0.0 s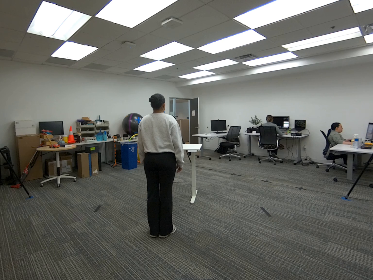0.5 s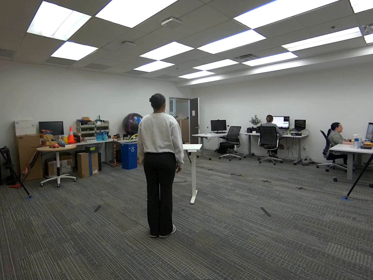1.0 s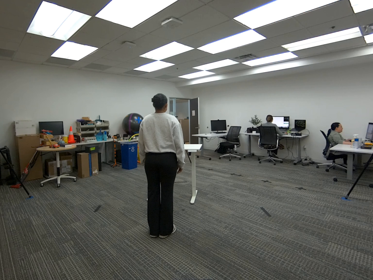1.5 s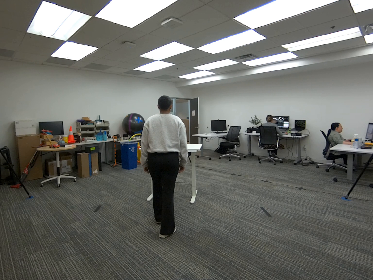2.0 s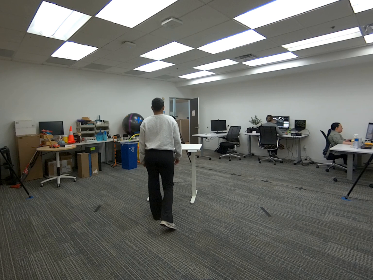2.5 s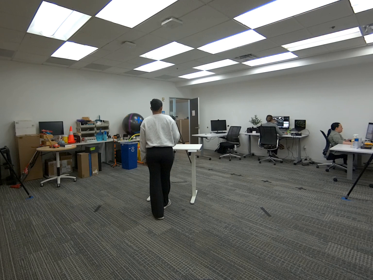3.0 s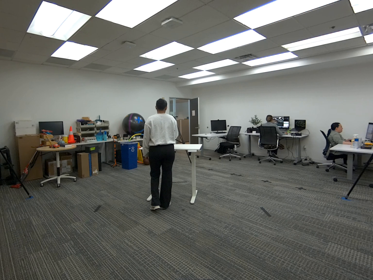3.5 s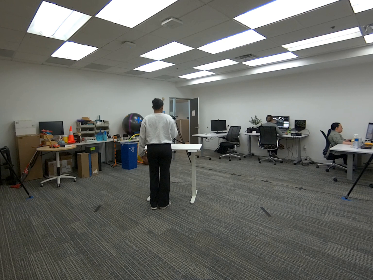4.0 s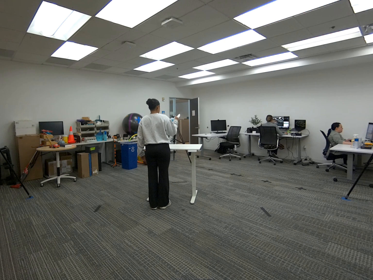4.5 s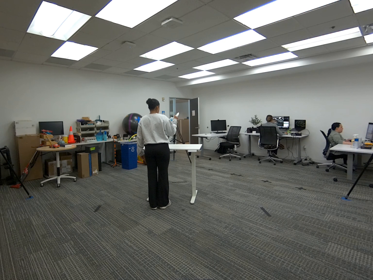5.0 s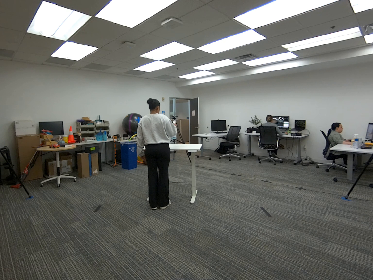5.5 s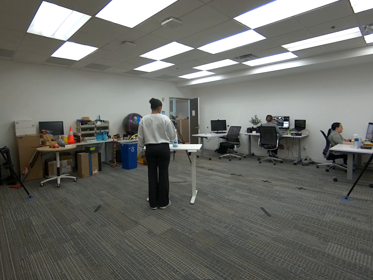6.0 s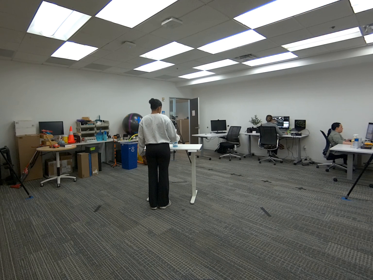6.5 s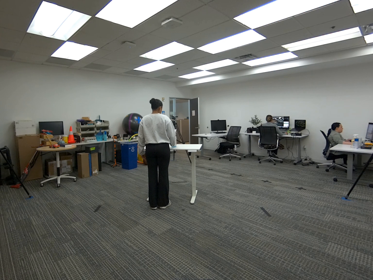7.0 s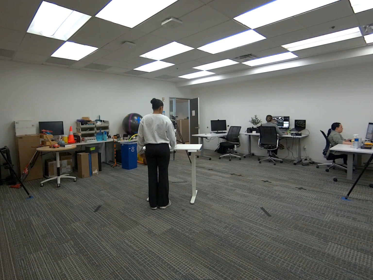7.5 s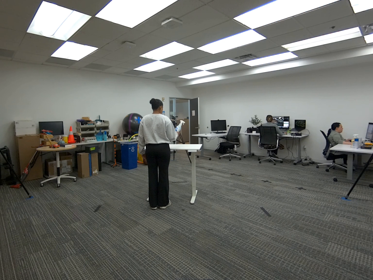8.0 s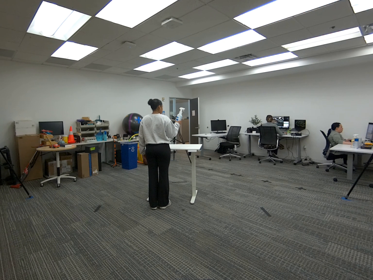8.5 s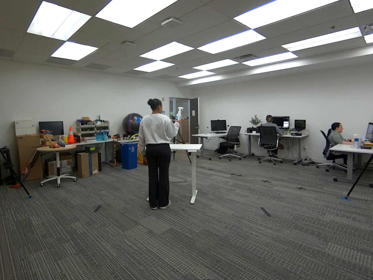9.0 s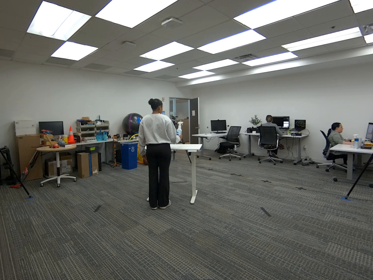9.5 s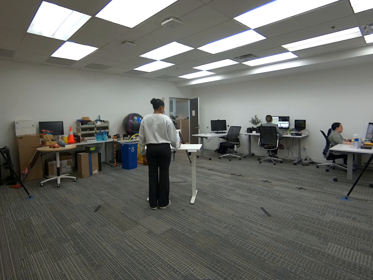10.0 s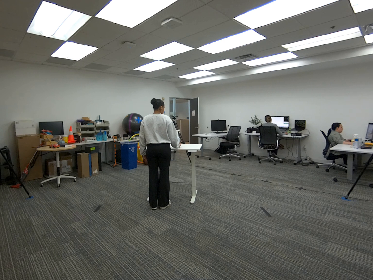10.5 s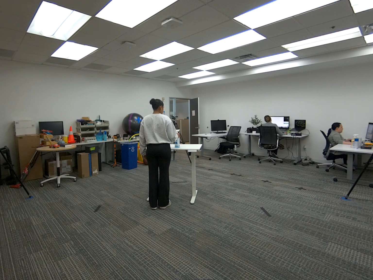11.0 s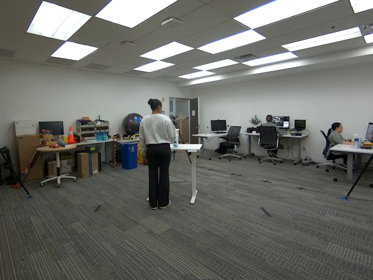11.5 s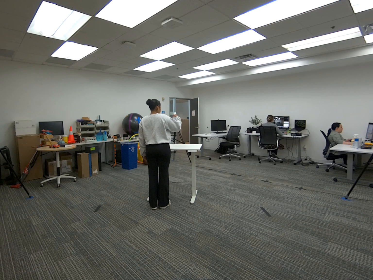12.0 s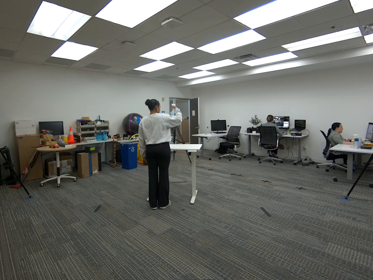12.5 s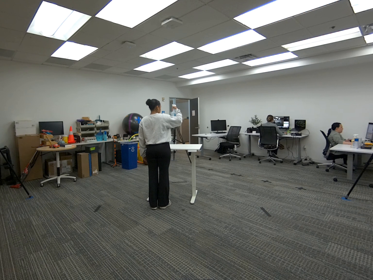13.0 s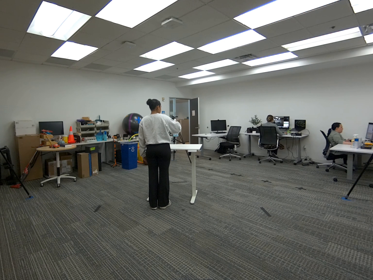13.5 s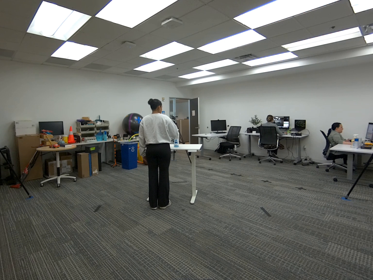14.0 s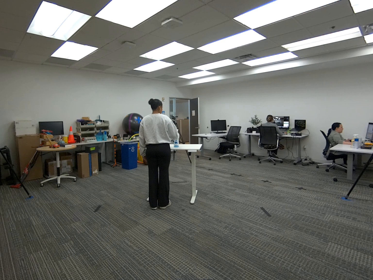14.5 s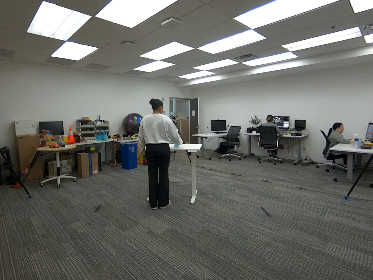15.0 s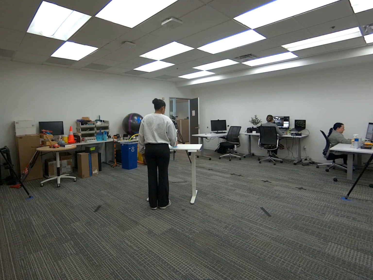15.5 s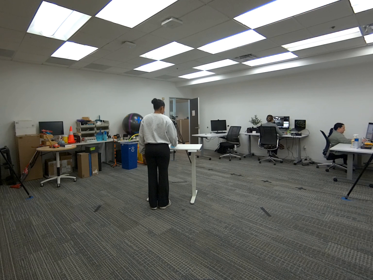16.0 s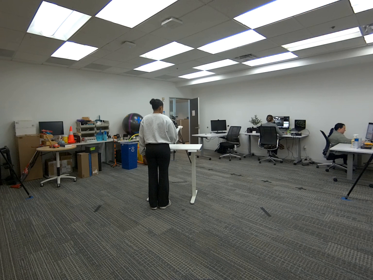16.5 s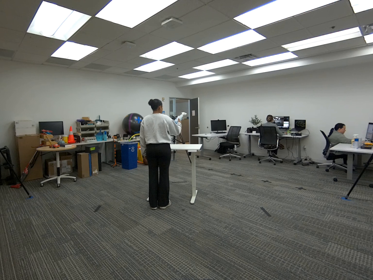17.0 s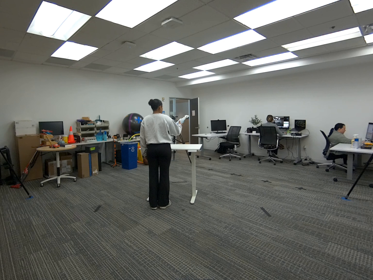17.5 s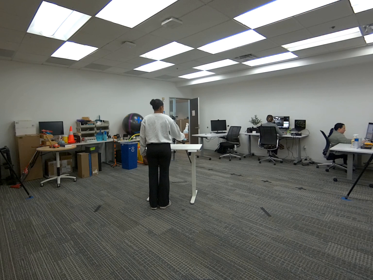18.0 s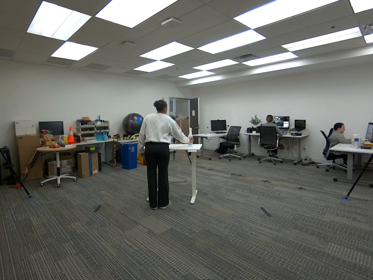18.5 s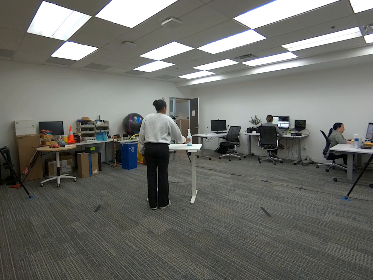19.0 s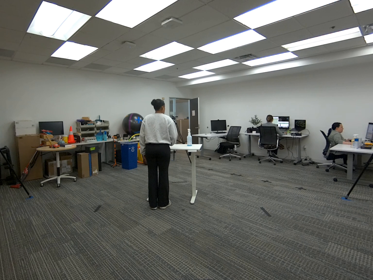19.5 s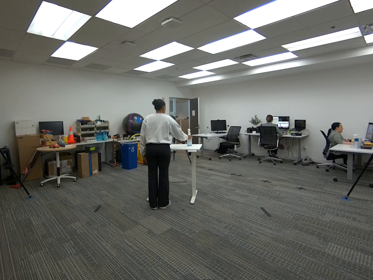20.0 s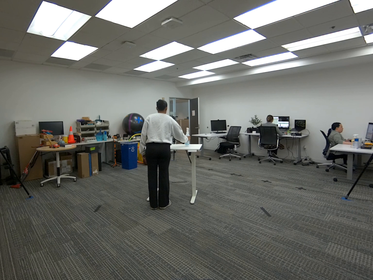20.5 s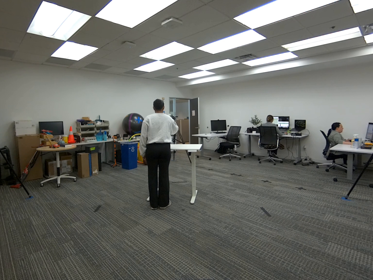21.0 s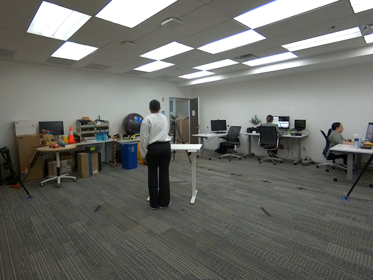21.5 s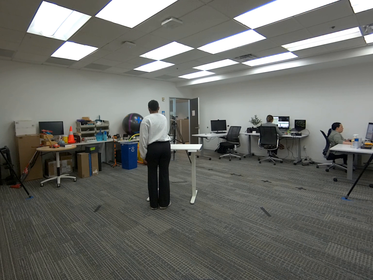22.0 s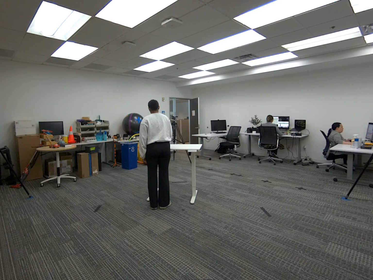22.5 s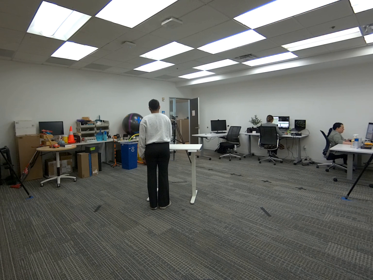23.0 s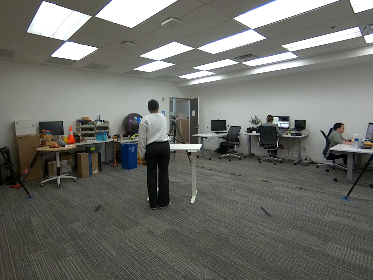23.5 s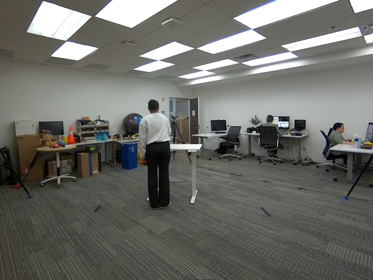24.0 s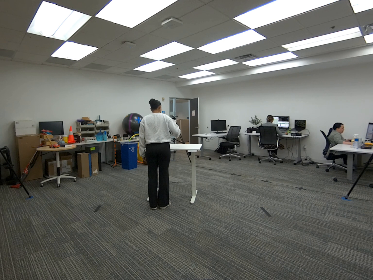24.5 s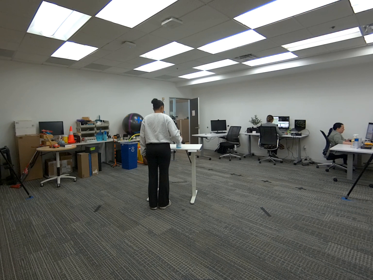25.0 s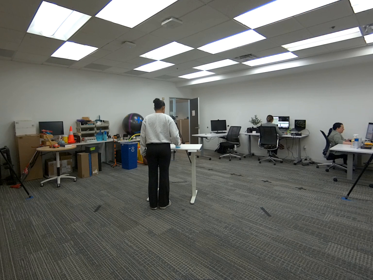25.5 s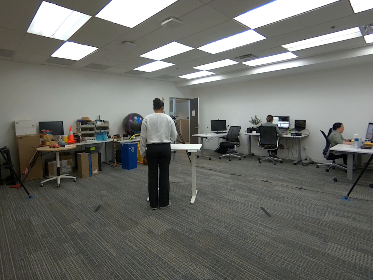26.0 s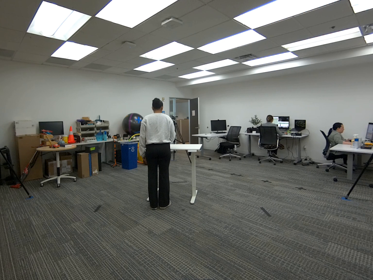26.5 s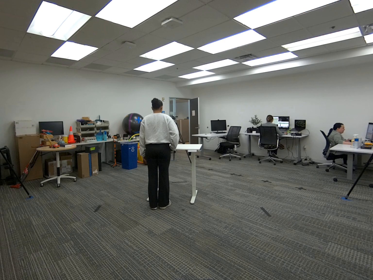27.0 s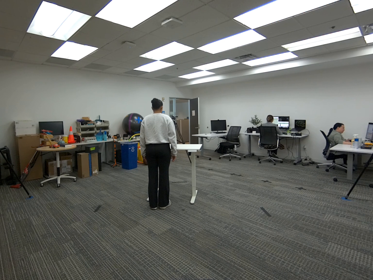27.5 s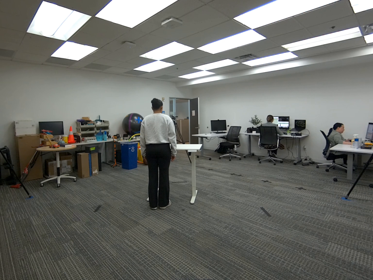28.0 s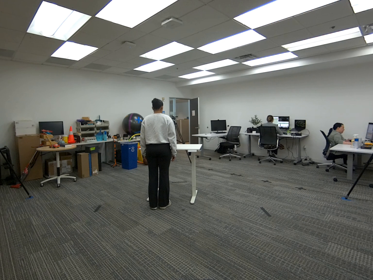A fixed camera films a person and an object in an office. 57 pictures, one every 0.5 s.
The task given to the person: Walk to the spray bottle on the white desk, pick up the spray bottle with your right hand and place it back on the white desk.
